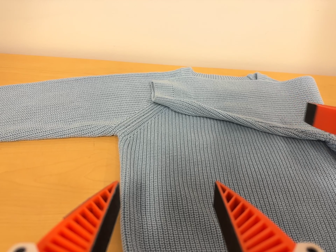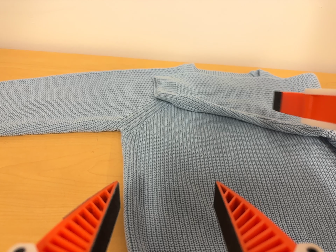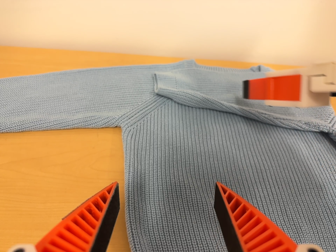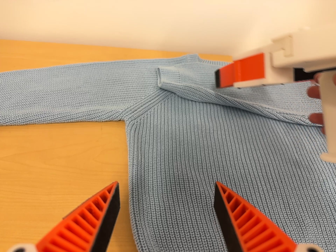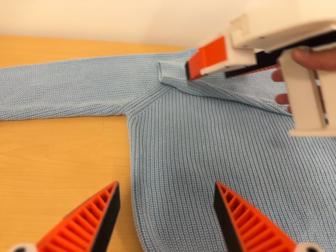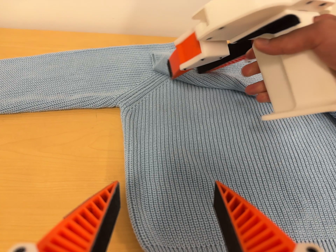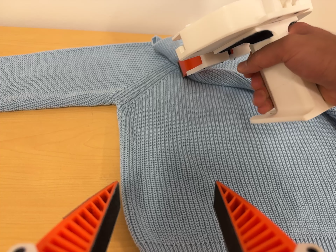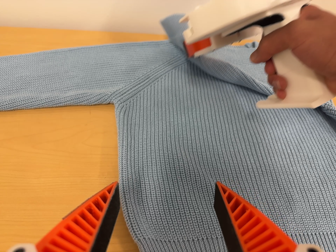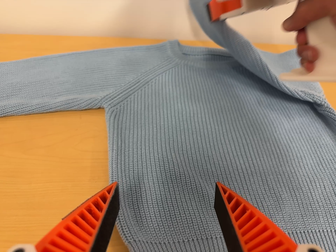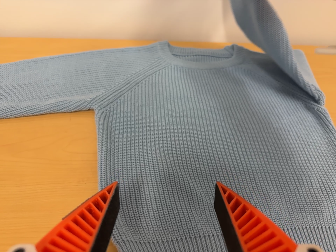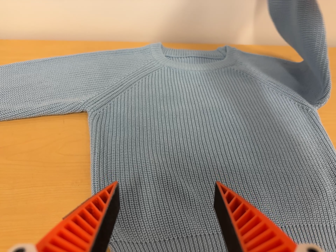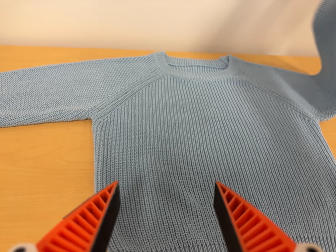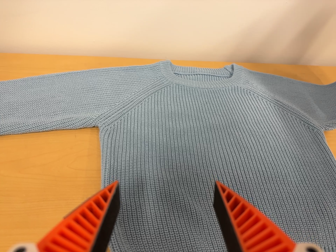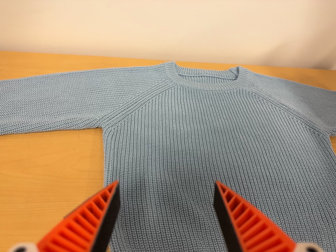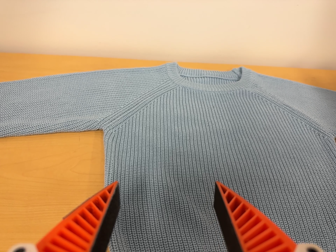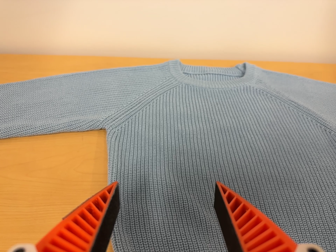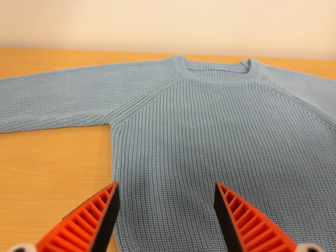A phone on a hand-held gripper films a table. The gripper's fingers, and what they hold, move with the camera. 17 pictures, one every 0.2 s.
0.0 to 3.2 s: The camera shifts only a little, or ends up much as it began.
The film runs backward here.
